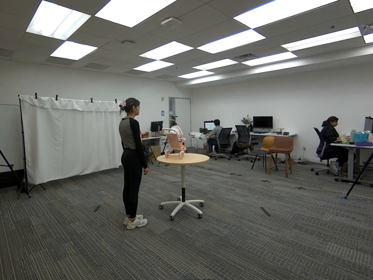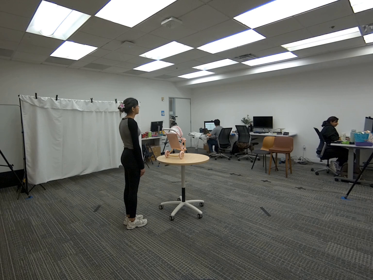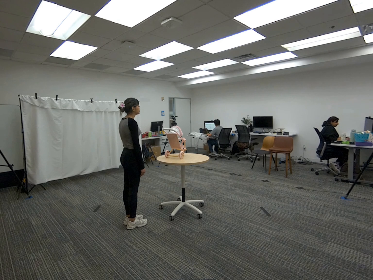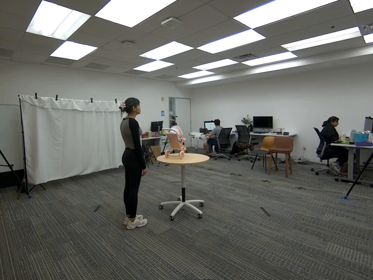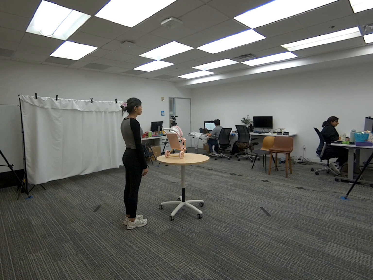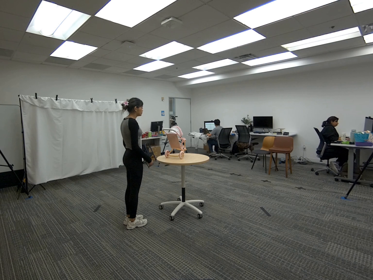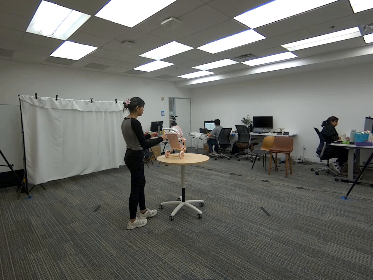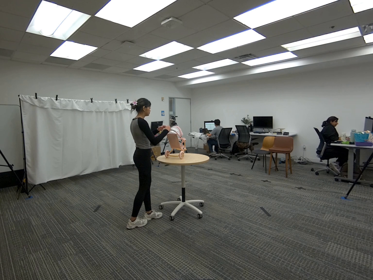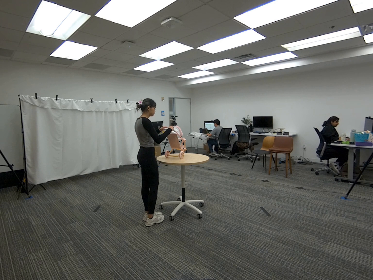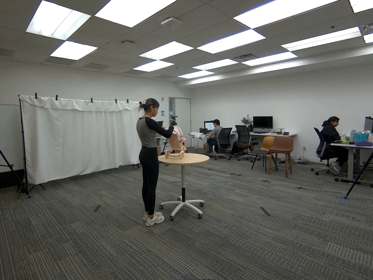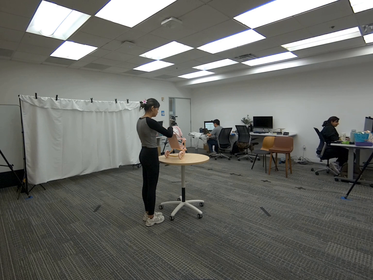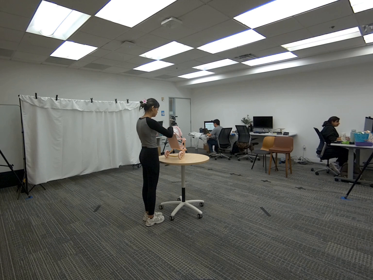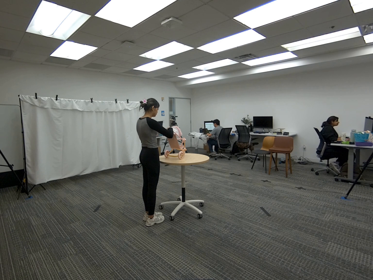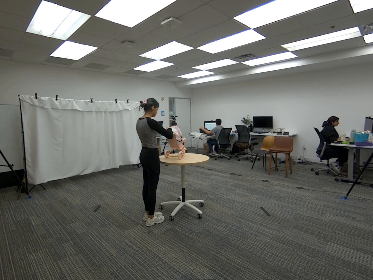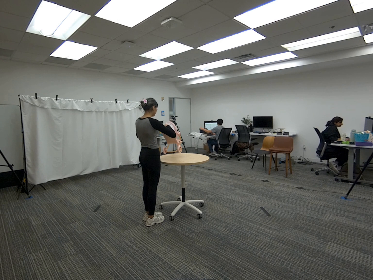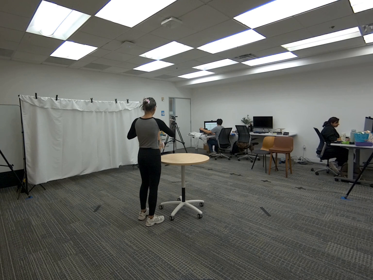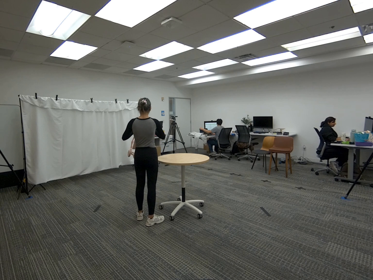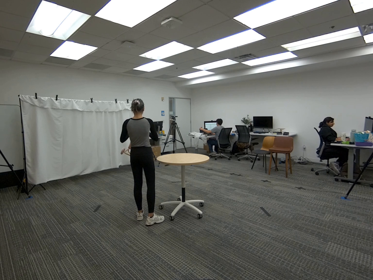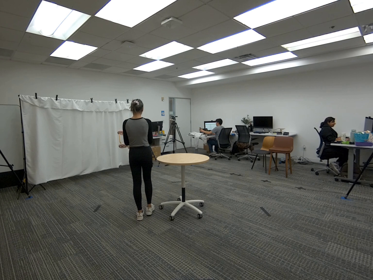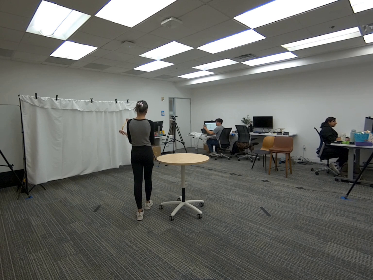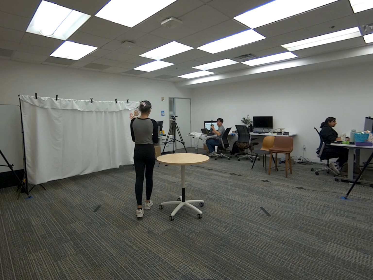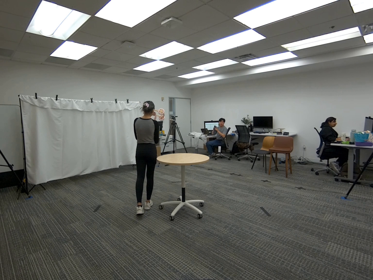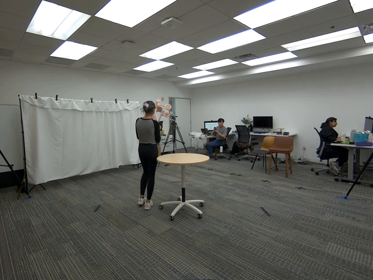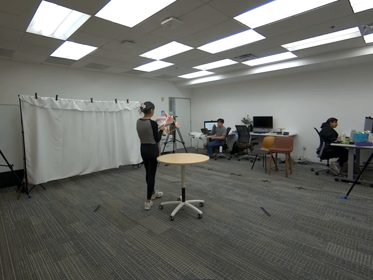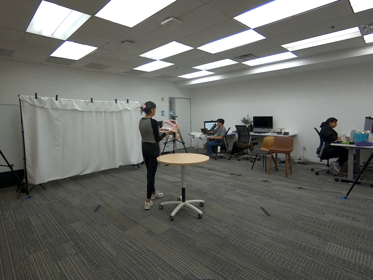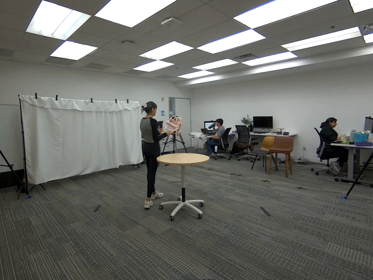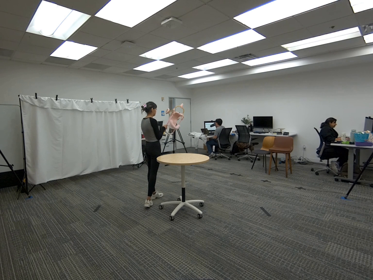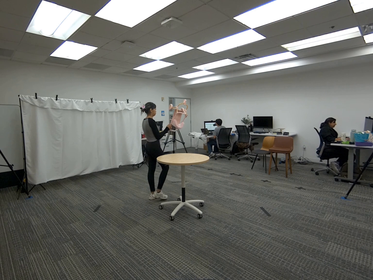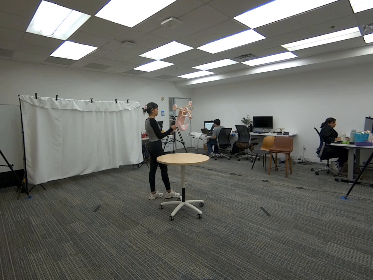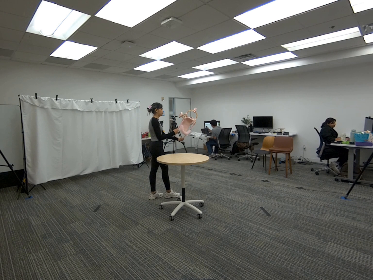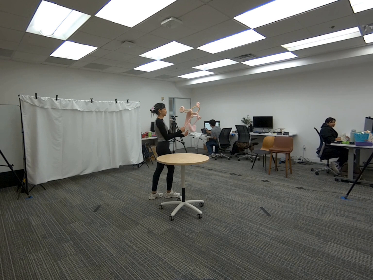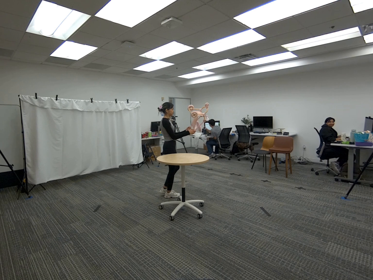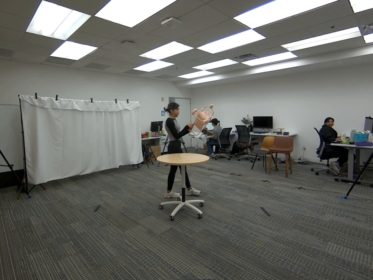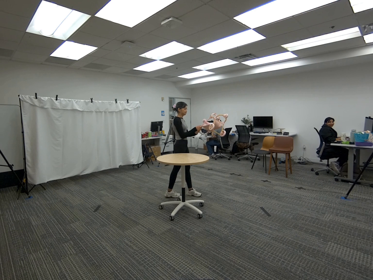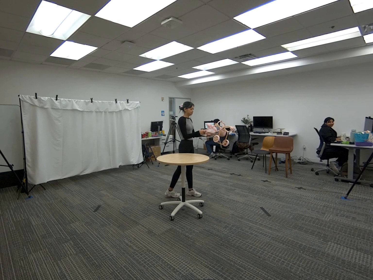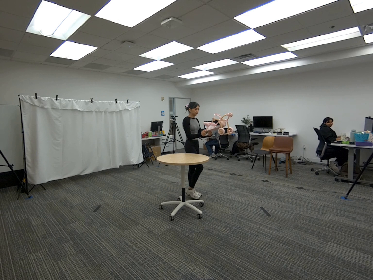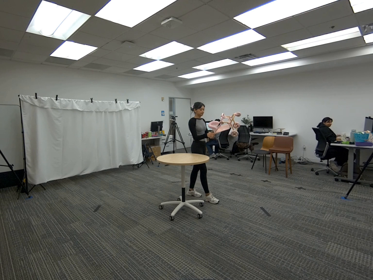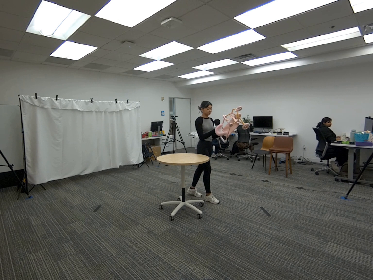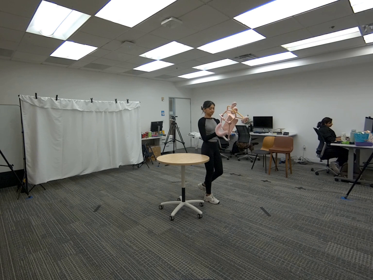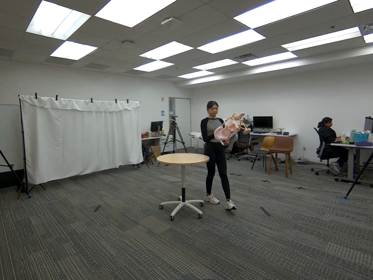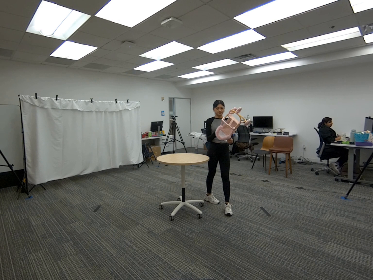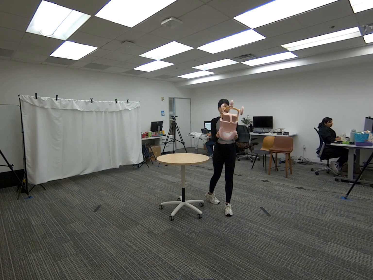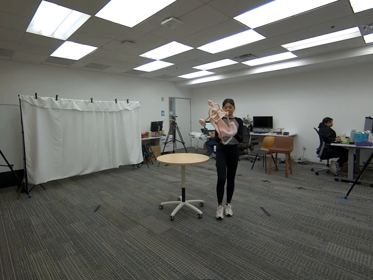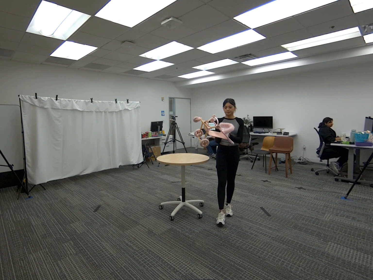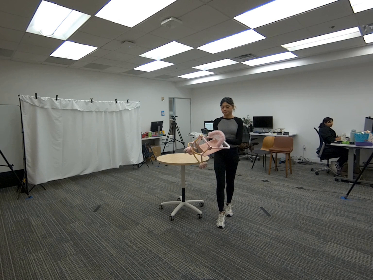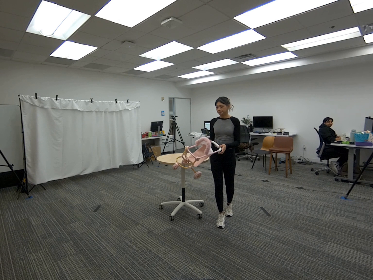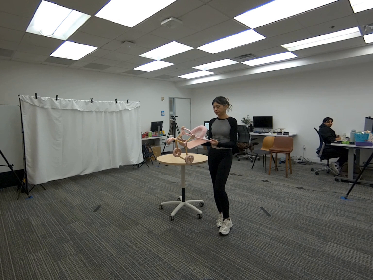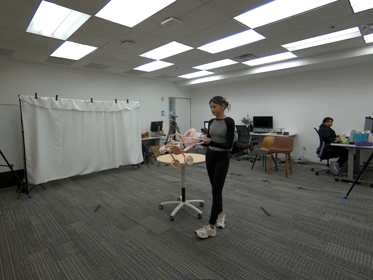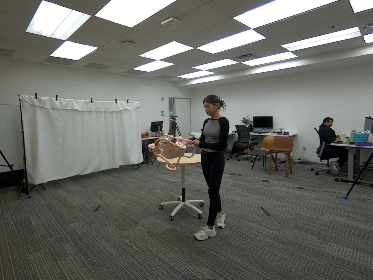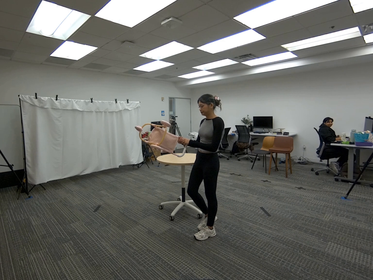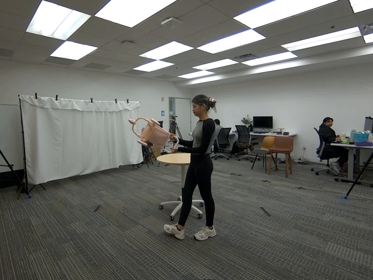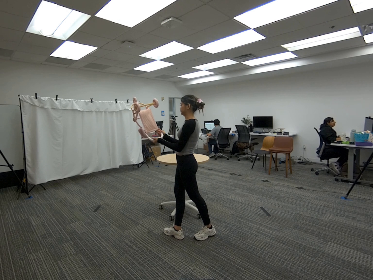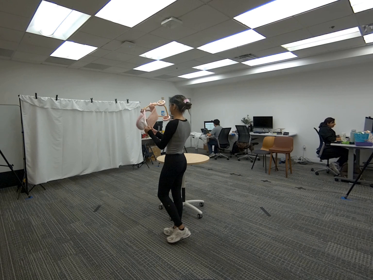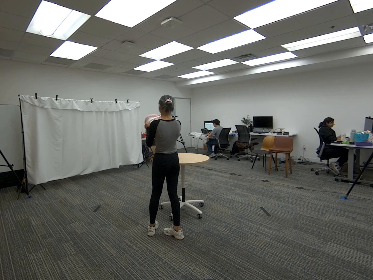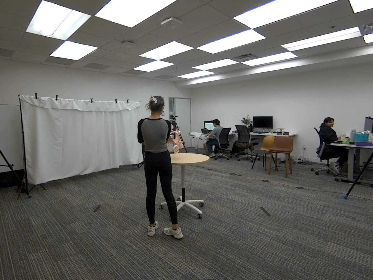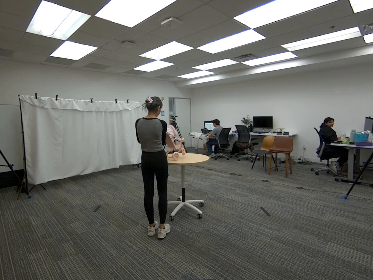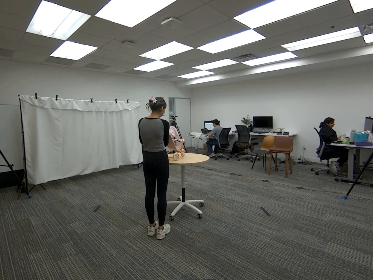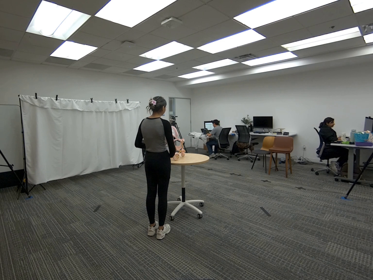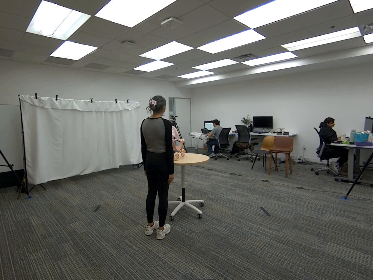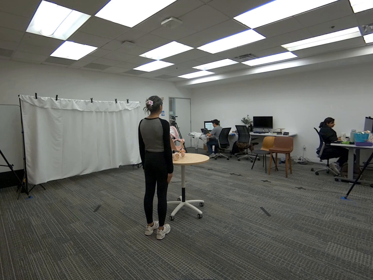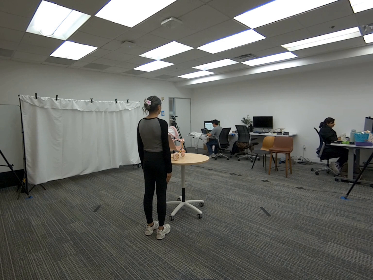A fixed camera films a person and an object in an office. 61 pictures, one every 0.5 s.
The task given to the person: Walk over to the toy stroller on the round table and pick up using both hands. Rotate the stroller midair while walking around the table within the bounding area. Place back on table when finished.
